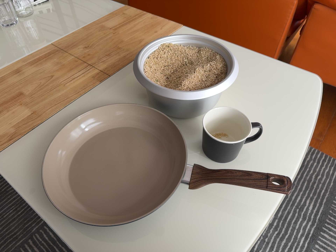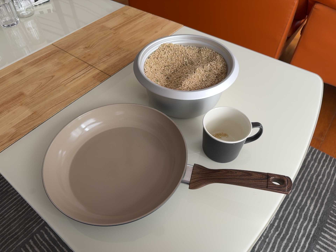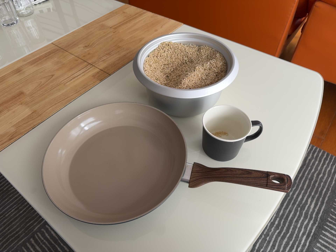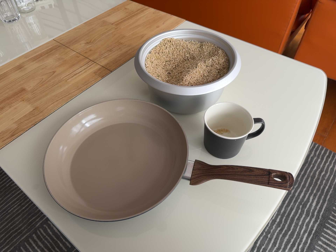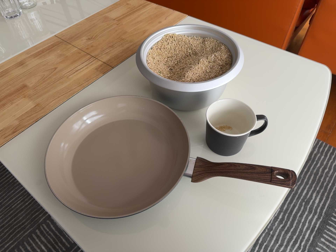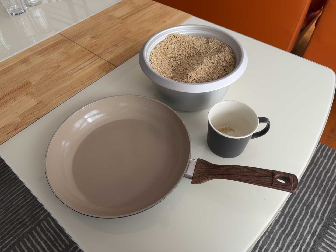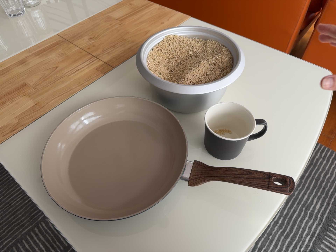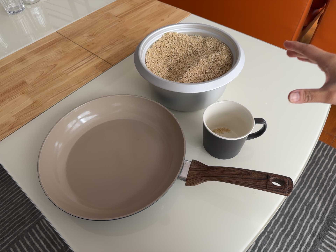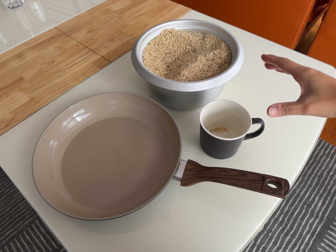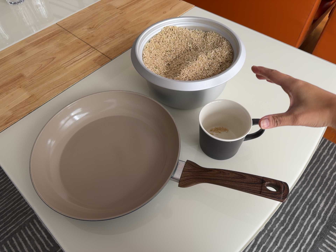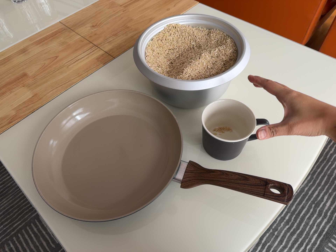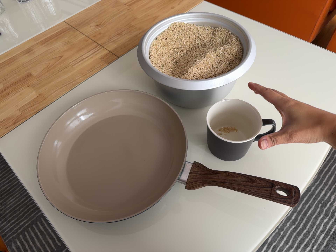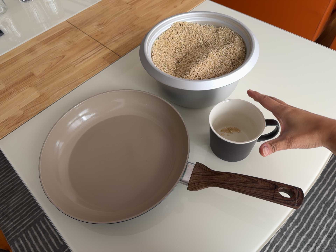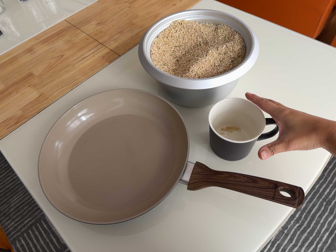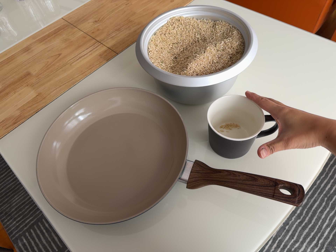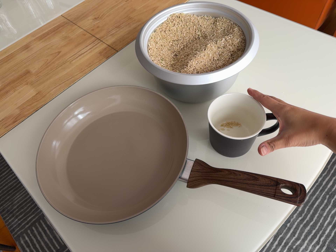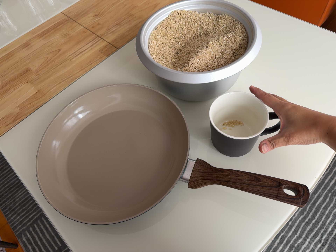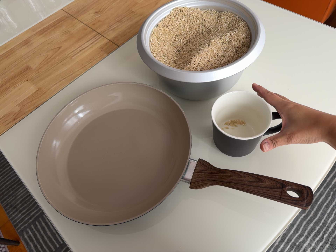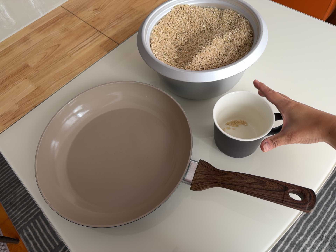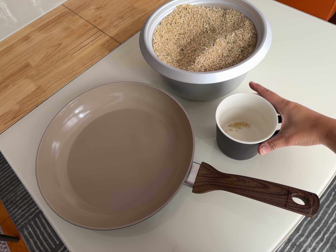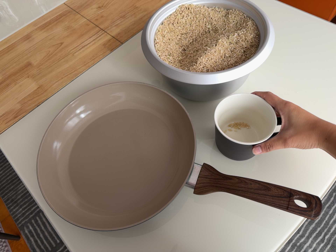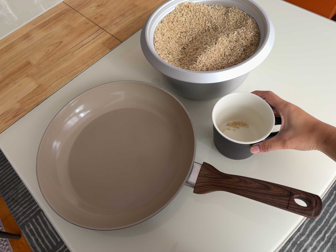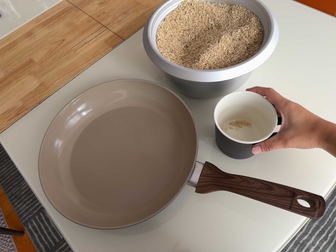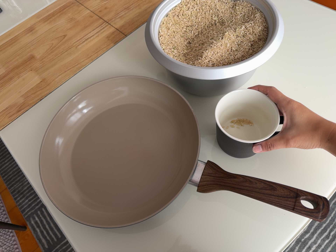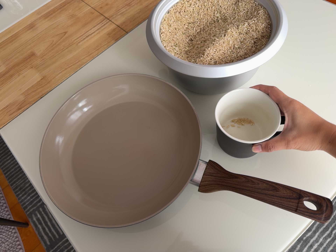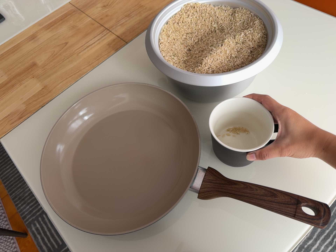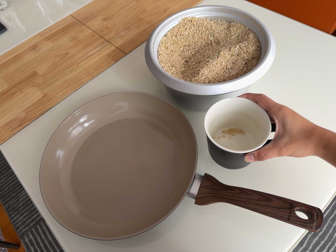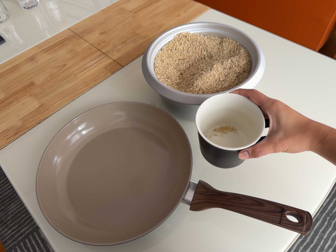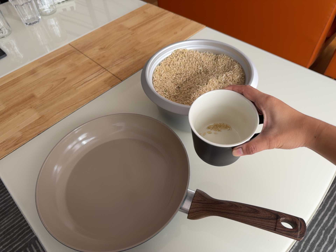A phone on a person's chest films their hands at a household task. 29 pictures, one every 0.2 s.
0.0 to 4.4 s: The camera travels forward, toward the top of its view and to its right, about 12 cm, so what stands in front looms larger. Its aim tips toward the bottom of its view by about 10 degrees.
4.4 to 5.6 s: The camera's aim tips toward the top of its view by about 10 degrees, and the scene shifts downward.
The film runs forward here.
